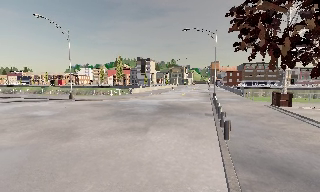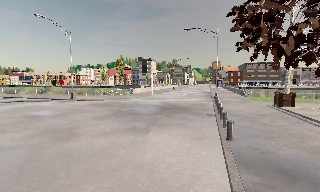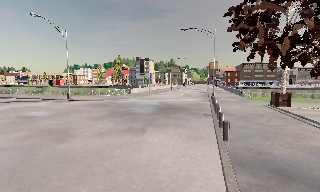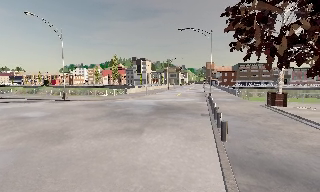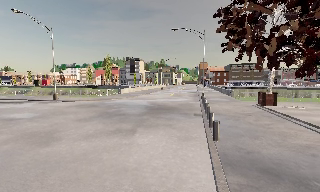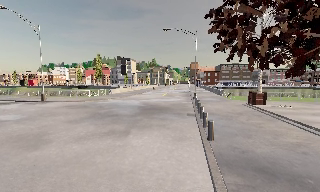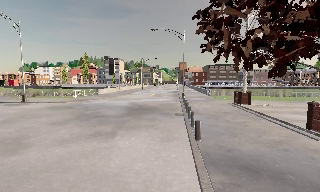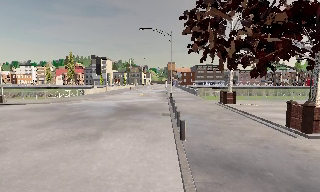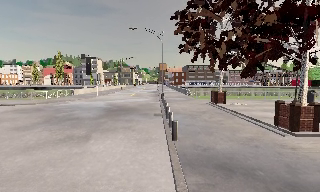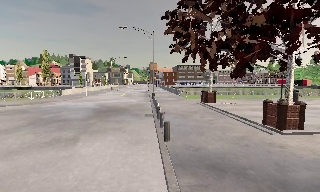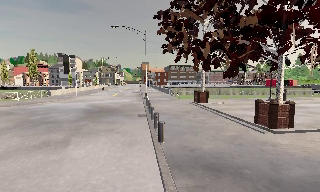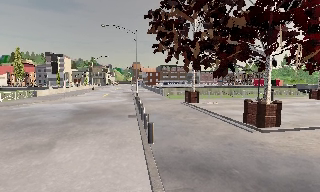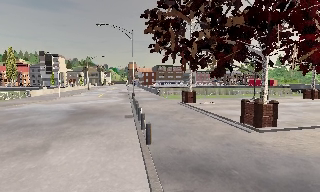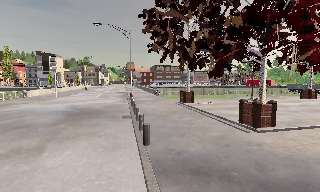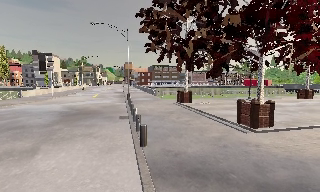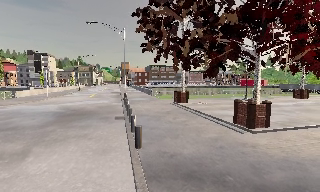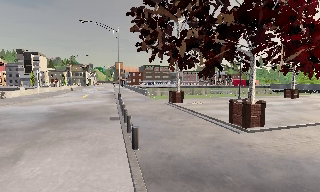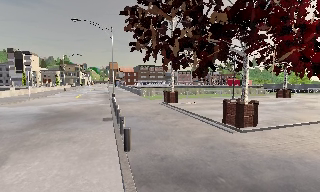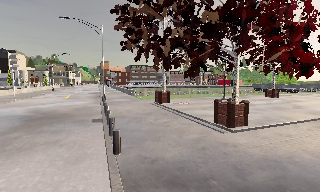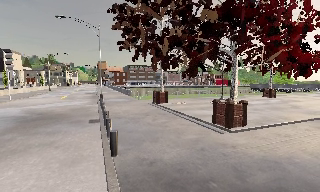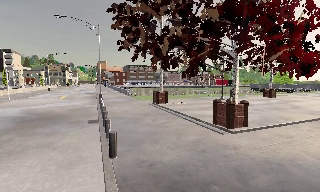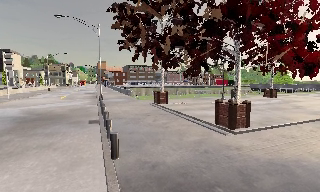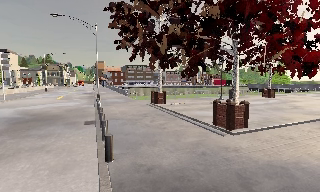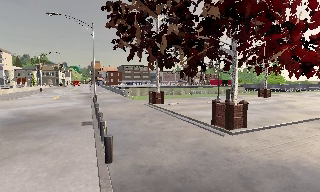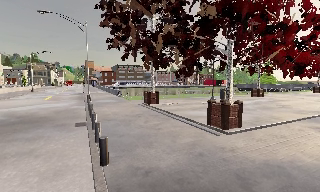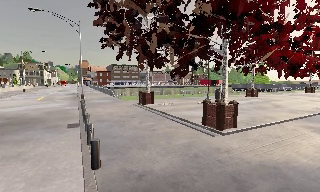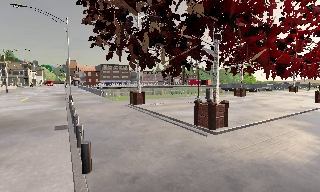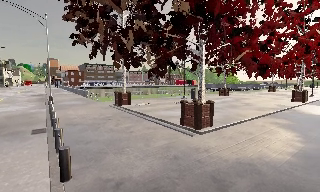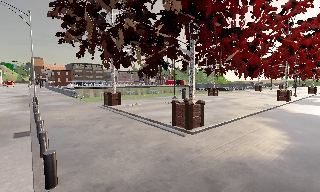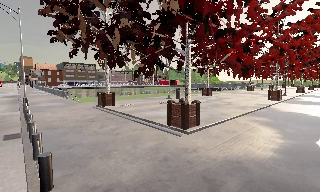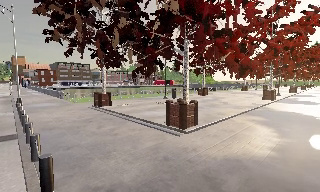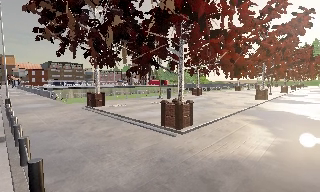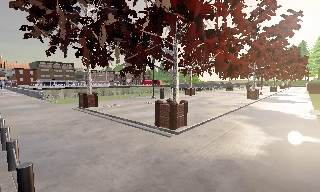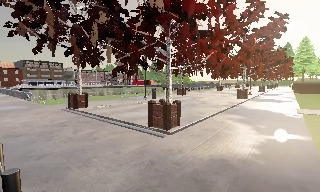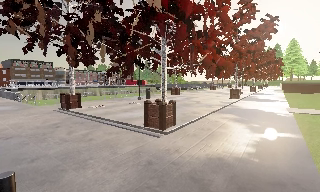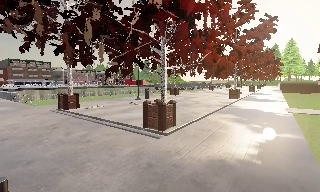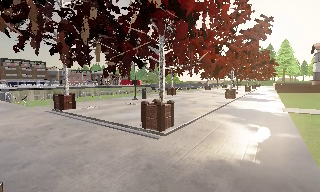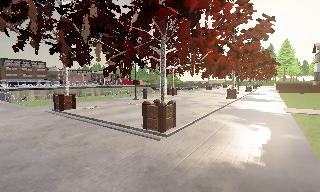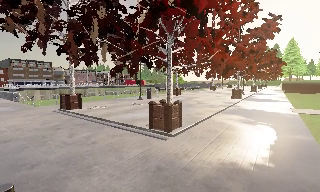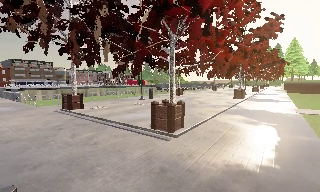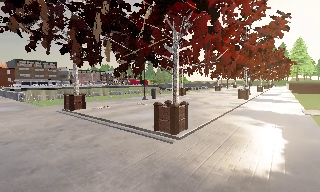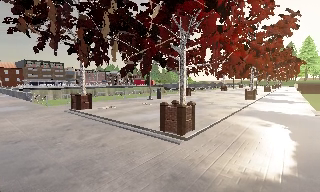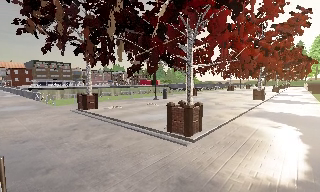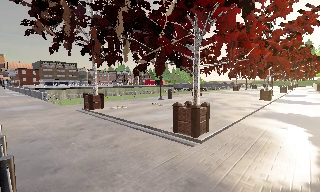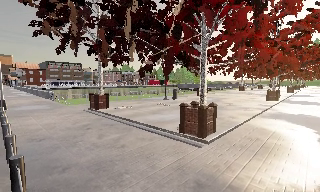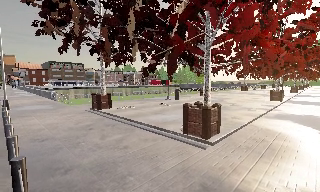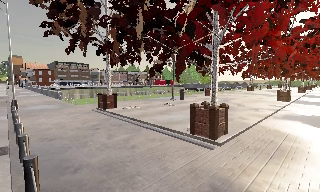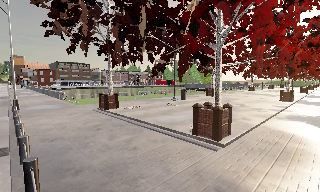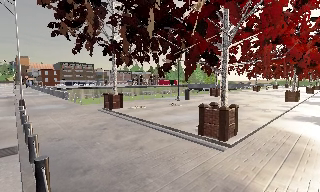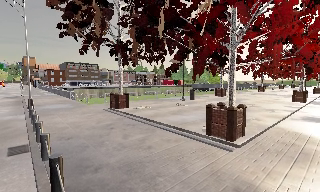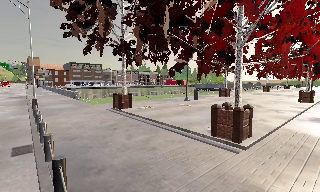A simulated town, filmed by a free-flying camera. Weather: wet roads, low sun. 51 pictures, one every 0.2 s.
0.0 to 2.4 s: The camera swings to its right by about 30 degrees, and the scene slides to the left. It travels forward, about 1 m, so what stands in front looms larger.
2.4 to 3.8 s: The camera travels forward, about 0.5 m, so what stands in front looms larger.
3.8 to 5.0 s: The camera shifts only a little, or ends up much as it began.
5.0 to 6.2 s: The scene slides to the left, as the camera pans about 20 degrees to its right.
6.2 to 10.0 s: The camera travels to its left and forward, about 1.5 m, so close, fixed things drift to the right.
The film runs forward here.
